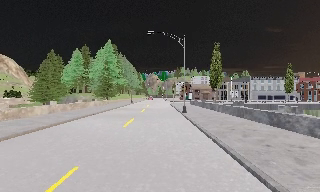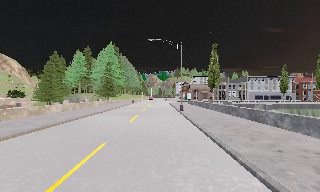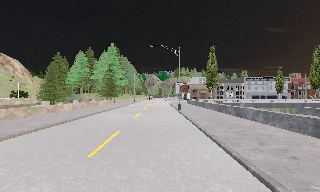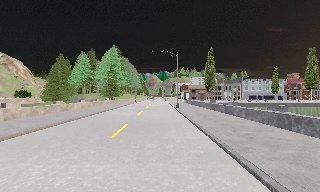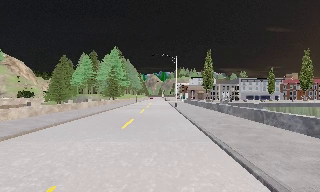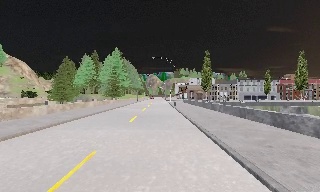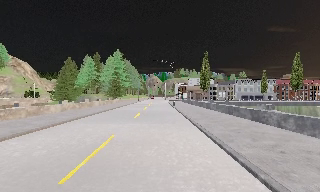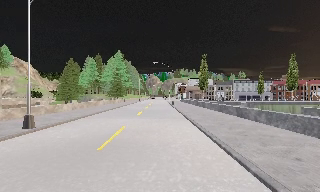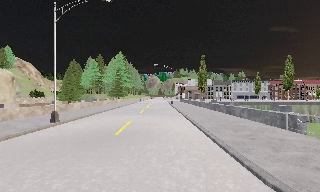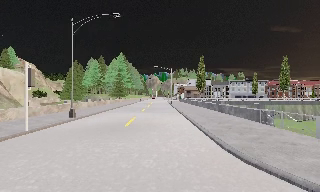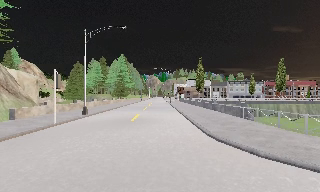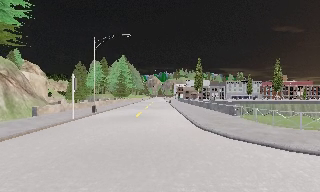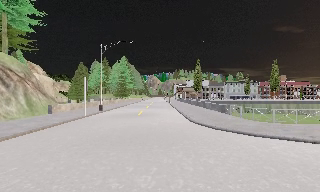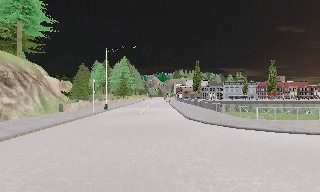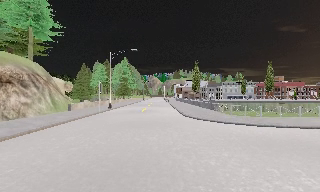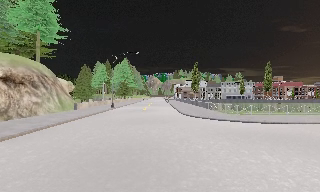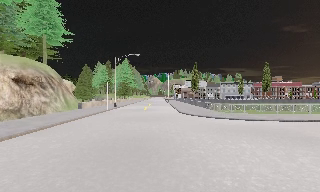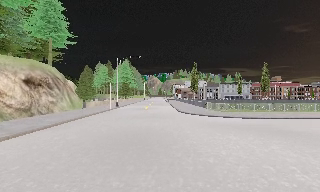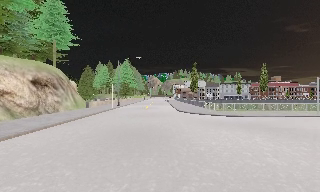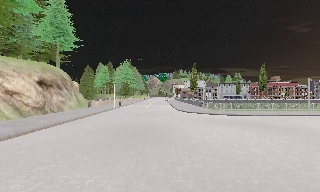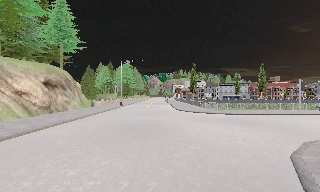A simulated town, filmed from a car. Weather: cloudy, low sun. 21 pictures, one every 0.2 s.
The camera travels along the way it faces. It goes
backward.
0.0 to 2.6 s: The camera travels backward, about 25 m, so what stands in front gets smaller.
2.6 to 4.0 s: The camera travels backward, about 8 m, so what stands in front gets smaller. It loses speed.
The film runs backward here.
